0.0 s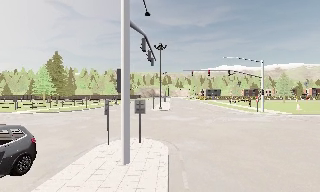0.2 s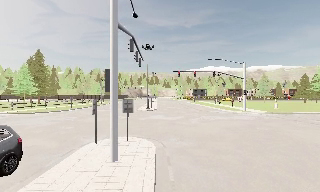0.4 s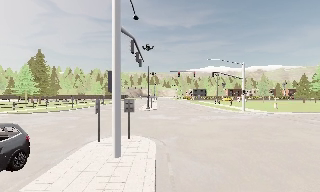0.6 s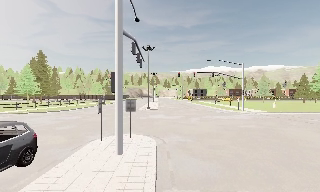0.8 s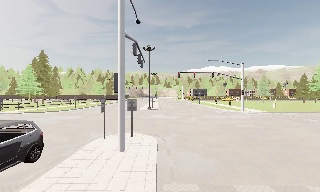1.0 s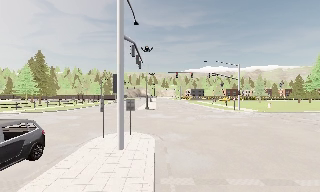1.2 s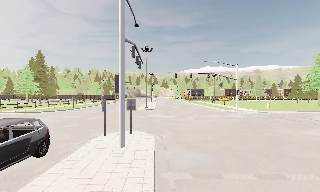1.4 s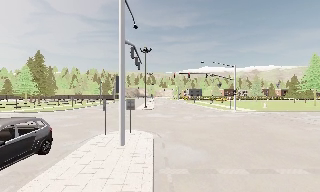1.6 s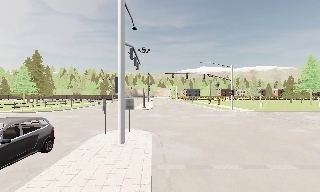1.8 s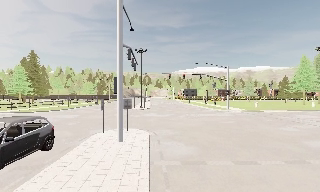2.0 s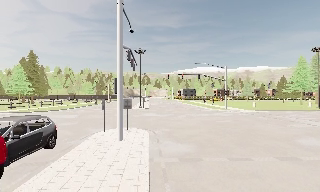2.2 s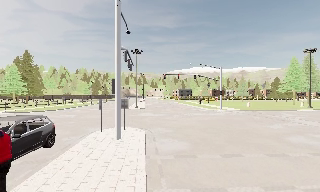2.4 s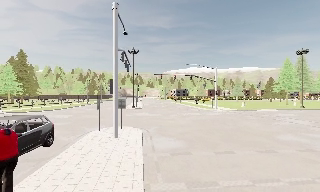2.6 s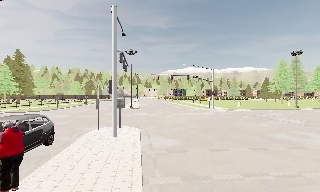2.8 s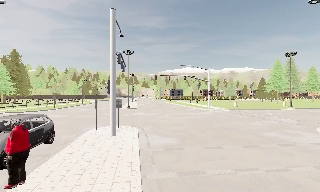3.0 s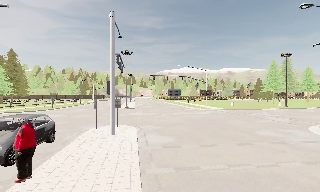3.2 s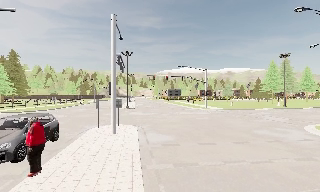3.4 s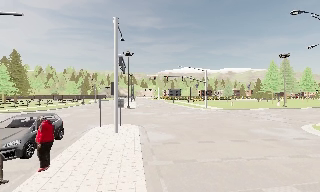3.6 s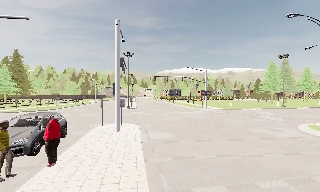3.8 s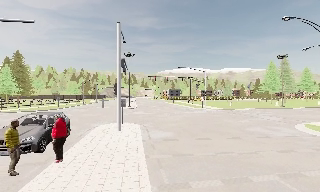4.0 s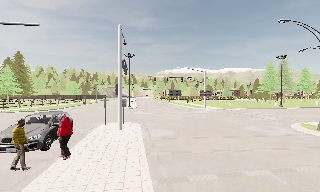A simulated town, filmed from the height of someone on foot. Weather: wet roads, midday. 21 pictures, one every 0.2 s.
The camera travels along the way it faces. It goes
backward.
0.0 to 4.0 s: The camera pans to its right, which is clockwise from overhead, by about 15 degrees. It travels backward, about 7 m, so what stands in front gets smaller.
The film runs backward here.
